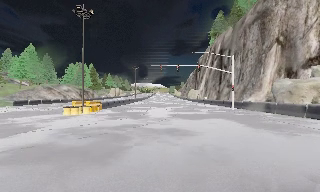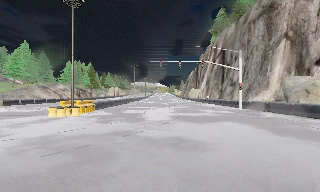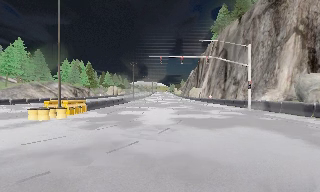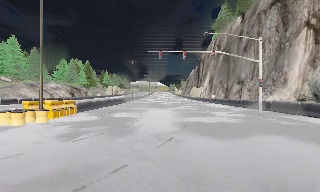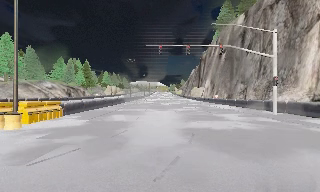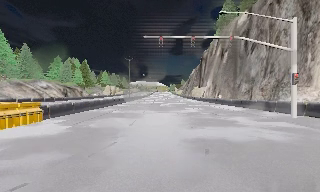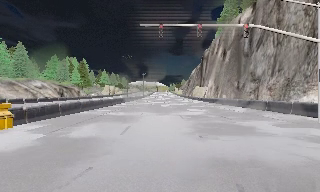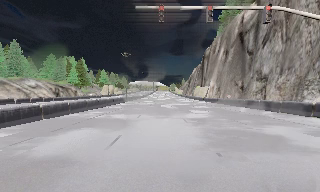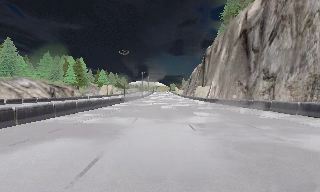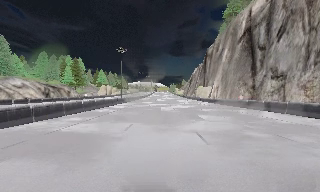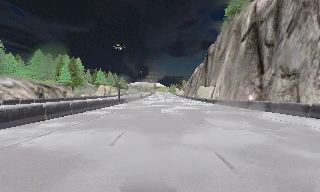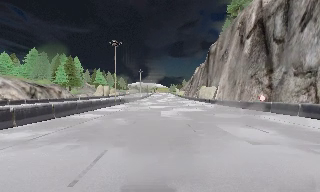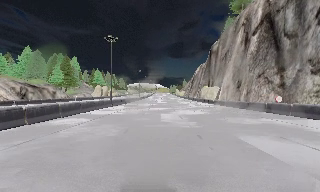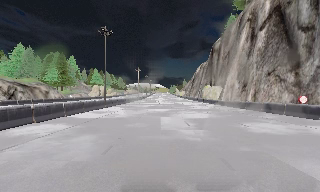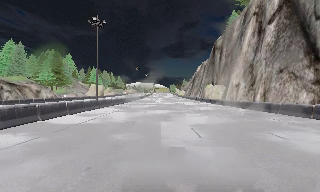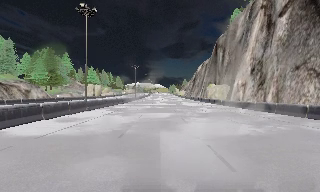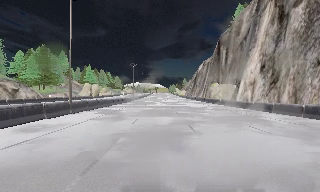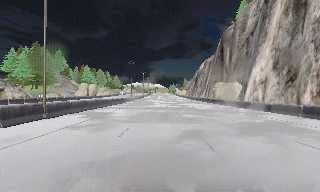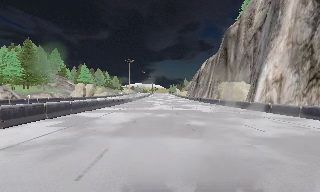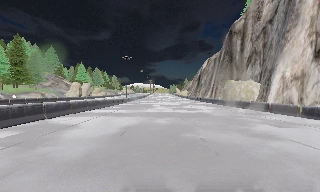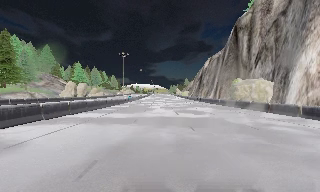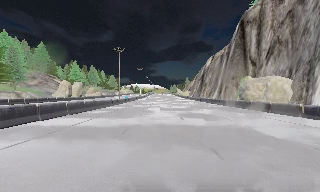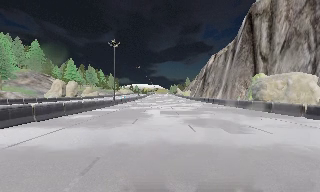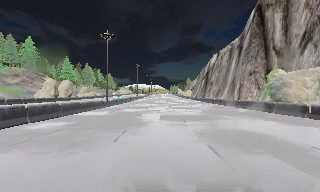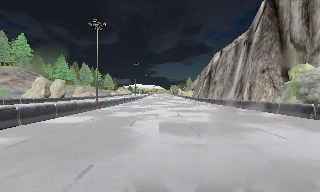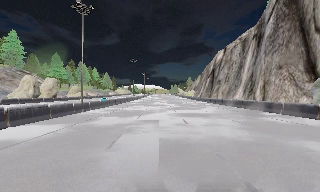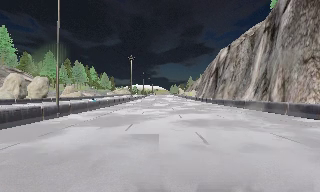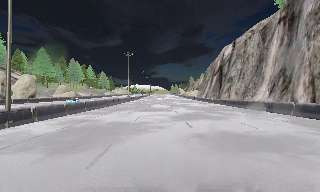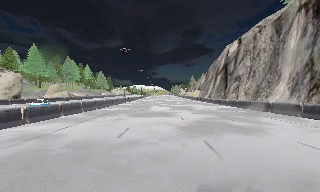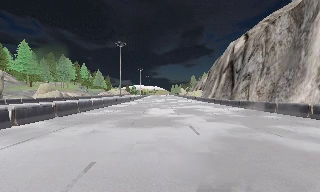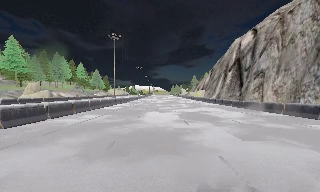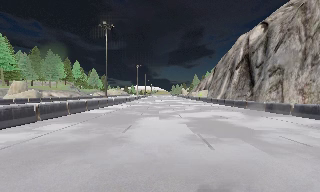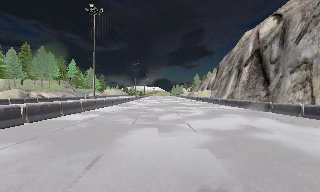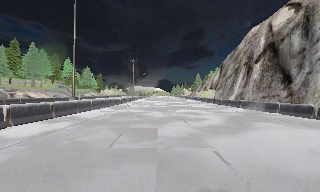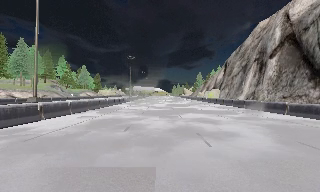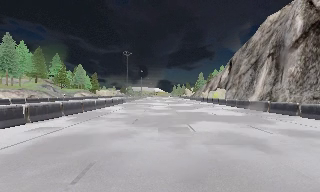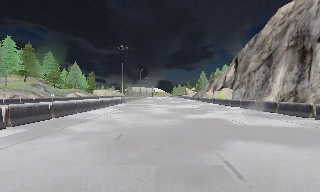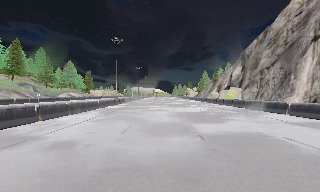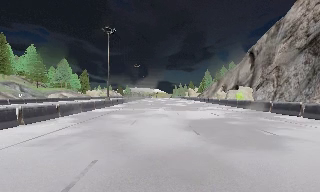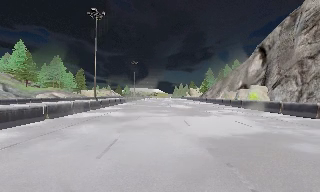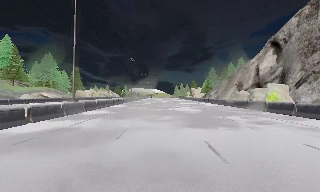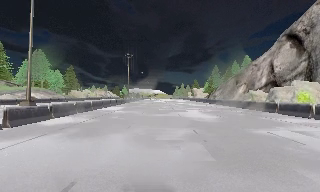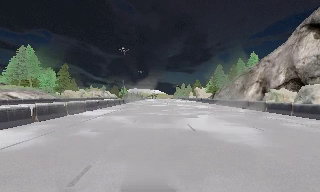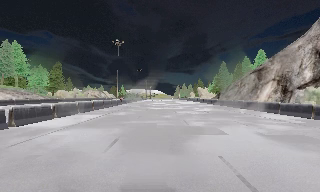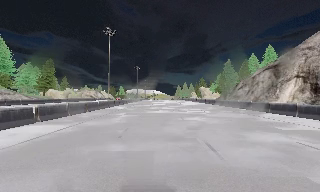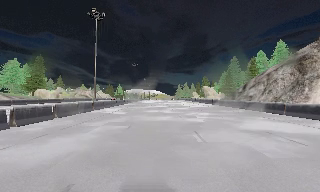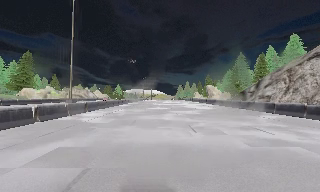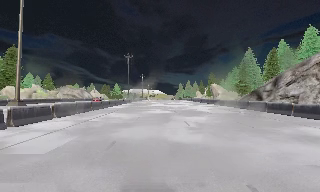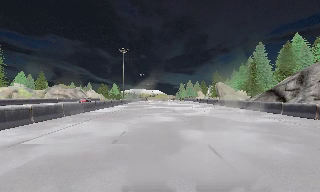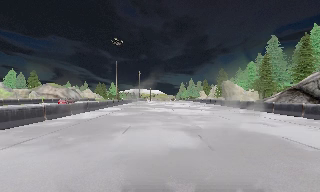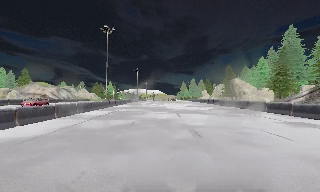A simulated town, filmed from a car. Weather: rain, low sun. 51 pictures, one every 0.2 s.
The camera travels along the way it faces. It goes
forward.
0.0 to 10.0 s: The camera travels forward, about 200 m, so what stands in front looms larger. It gains speed.
The film runs forward here.
